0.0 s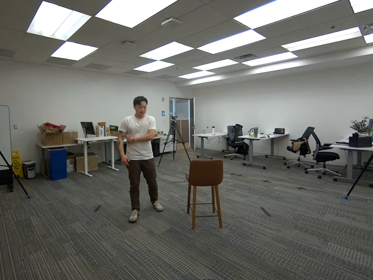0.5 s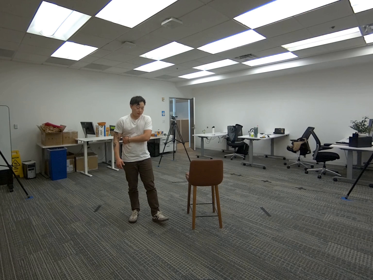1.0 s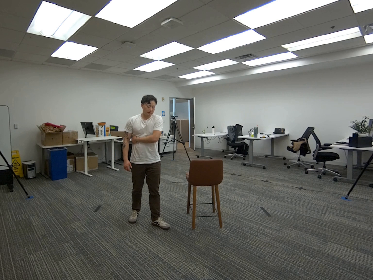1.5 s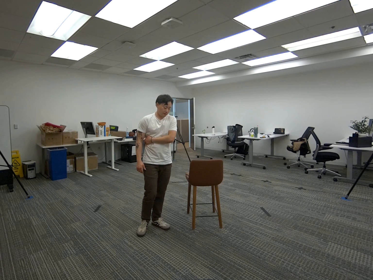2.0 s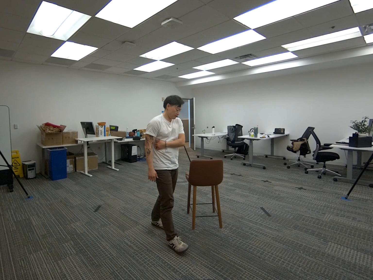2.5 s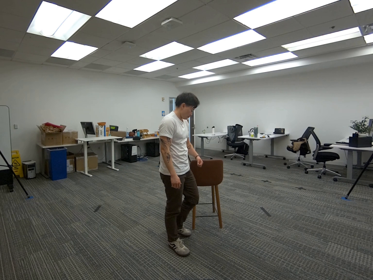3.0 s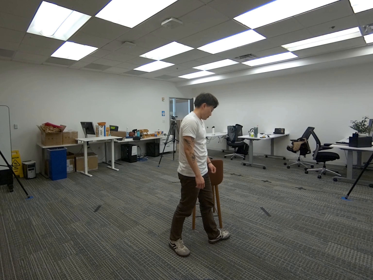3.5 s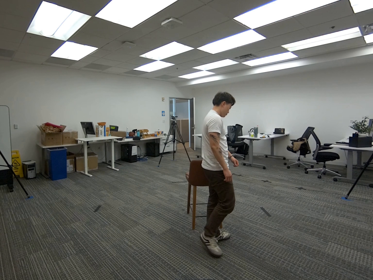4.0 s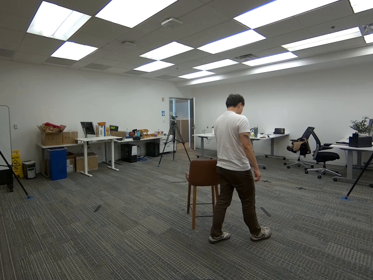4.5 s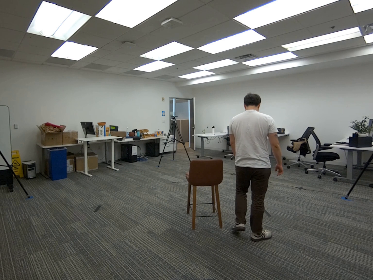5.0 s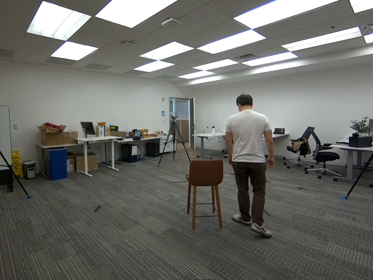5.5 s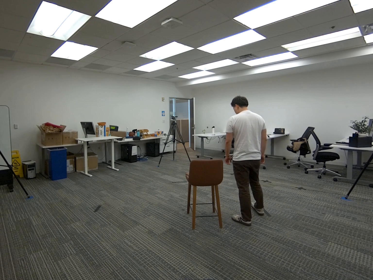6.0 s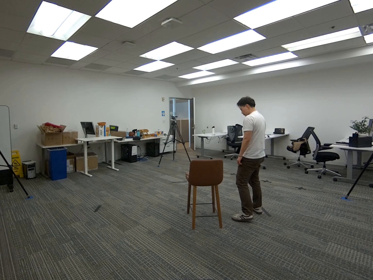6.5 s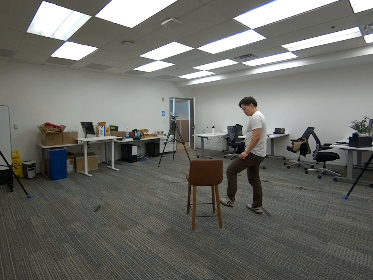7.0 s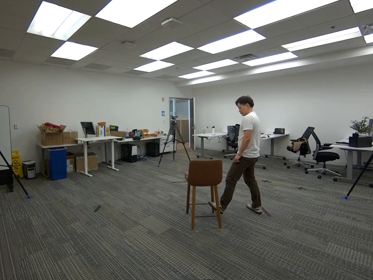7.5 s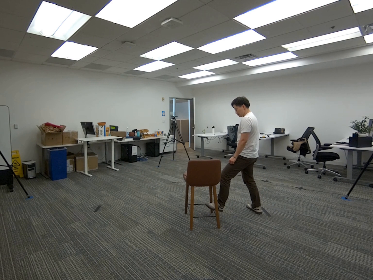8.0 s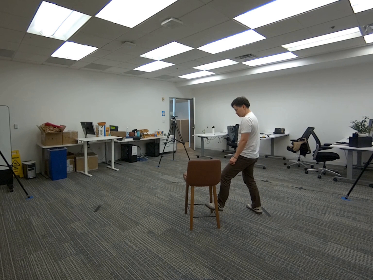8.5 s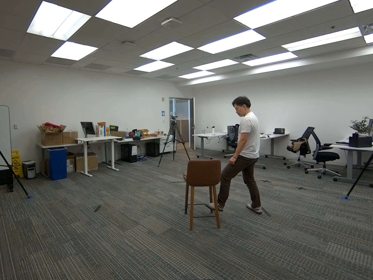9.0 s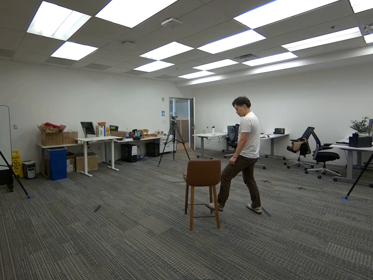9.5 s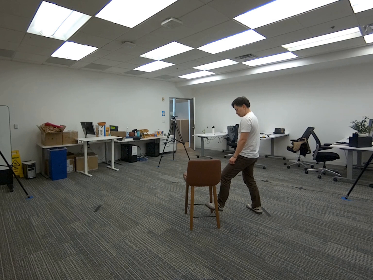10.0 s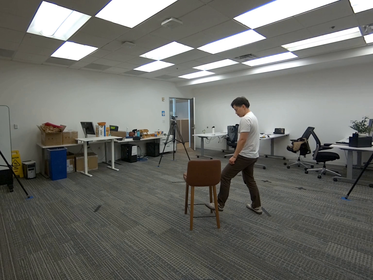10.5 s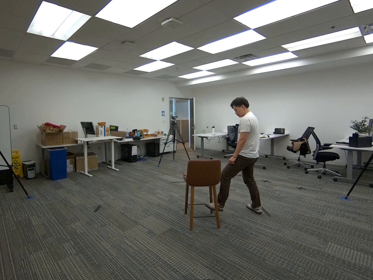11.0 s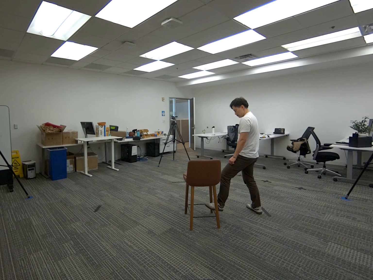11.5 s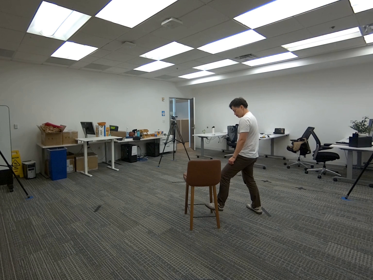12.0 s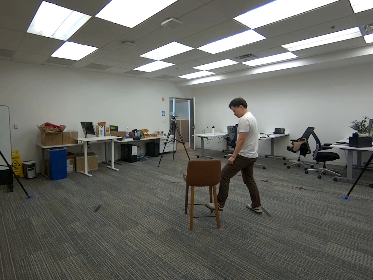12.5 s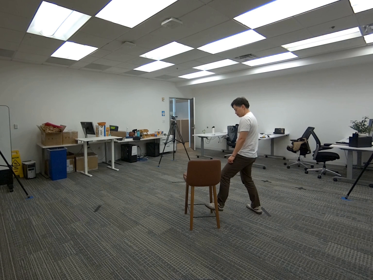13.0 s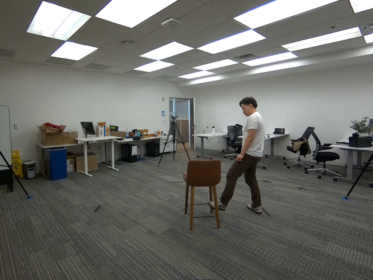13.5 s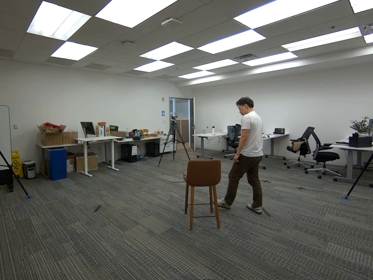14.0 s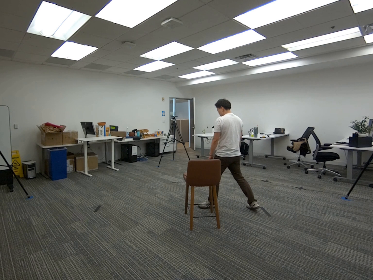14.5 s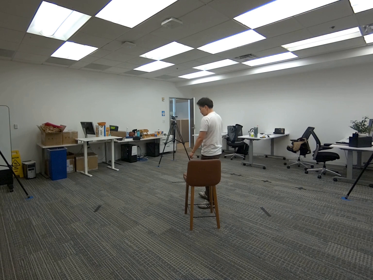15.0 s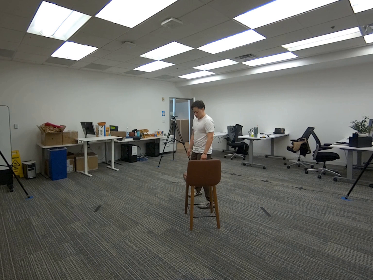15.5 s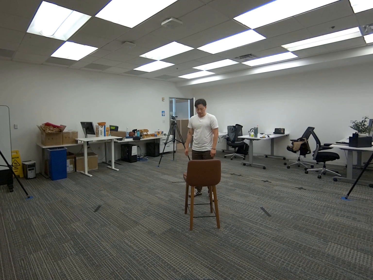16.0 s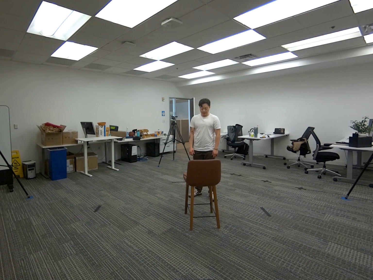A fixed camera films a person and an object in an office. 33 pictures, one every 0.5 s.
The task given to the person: Walk over to the tall bar stool and step on the tall bar stool using your left foot. Step off the tall bar stool.
